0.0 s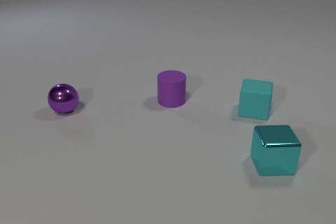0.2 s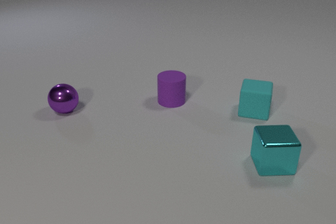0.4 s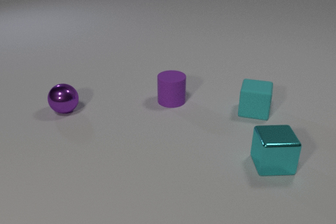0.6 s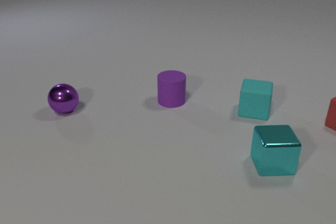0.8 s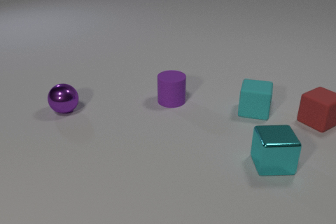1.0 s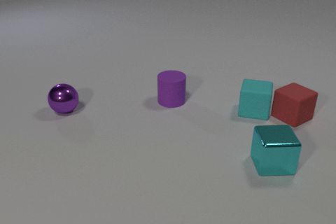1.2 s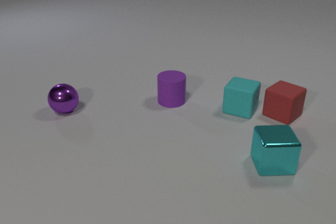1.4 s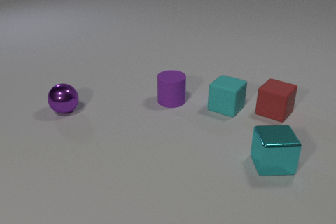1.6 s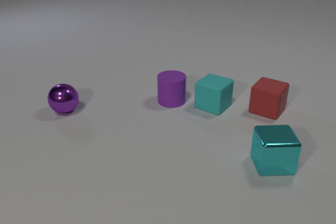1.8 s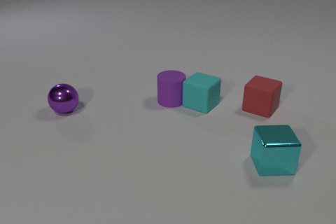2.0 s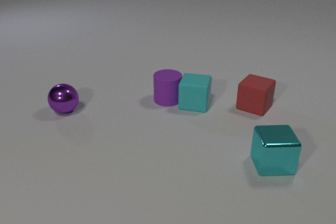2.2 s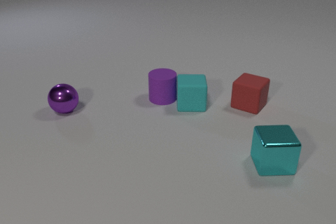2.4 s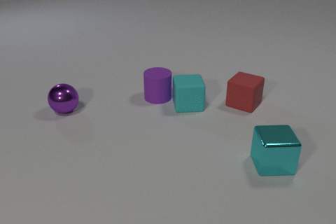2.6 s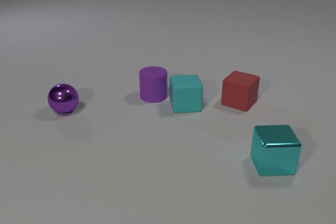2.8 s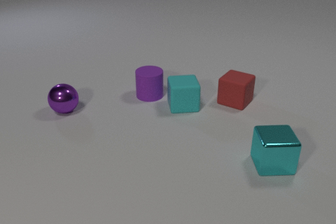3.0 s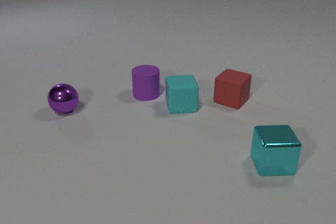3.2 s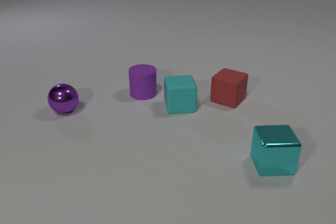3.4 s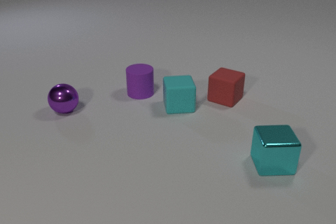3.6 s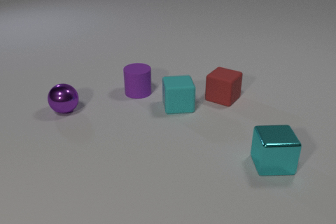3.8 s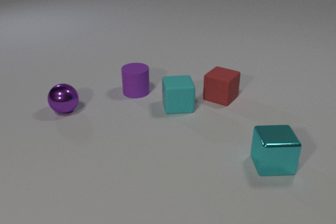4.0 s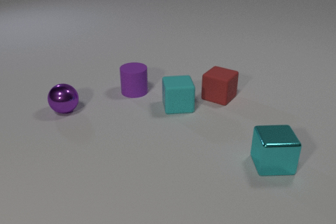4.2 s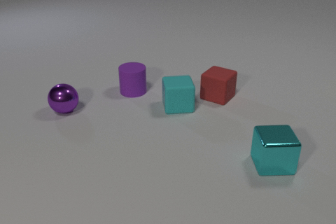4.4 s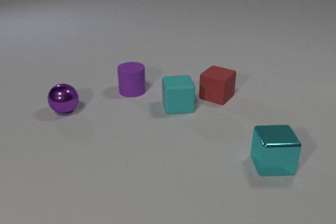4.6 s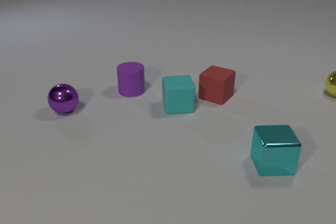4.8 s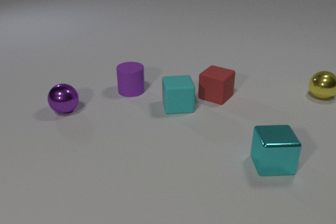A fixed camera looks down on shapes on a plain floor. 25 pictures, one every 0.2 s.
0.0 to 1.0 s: The red rubber cube comes in at the right edge, slides to the left. The red rubber cube and the cyan rubber cube collide.
1.0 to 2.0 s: The red rubber cube slides to the left, spins so that its near face slides to the right, counterclockwise seen from above. The cyan rubber cube slides to the left. The cyan rubber cube and the purple rubber cylinder collide.
2.0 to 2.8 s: The red rubber cube slides to the left. The cyan rubber cube slides to the left, spins counterclockwise seen from above by about 15 degrees, its near face sliding to the right. The purple rubber cylinder slides to the left and away from the camera.
2.8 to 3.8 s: The red rubber cube slides to the left and away from the camera. The purple rubber cylinder slides to the left and away from the camera.
3.8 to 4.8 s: The yellow metal sphere comes in at the right edge, rolls to the left and toward the camera.
Are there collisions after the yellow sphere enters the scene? no.
What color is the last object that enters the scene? yellow.
What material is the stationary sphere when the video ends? metal.
